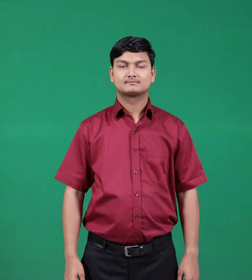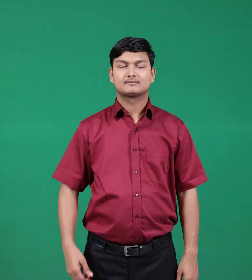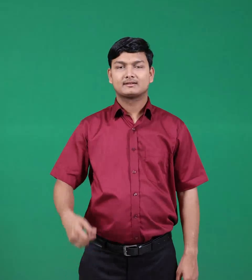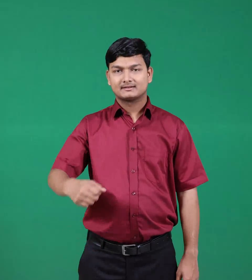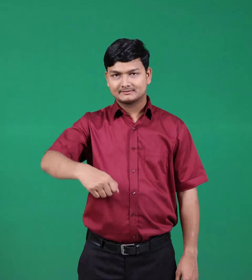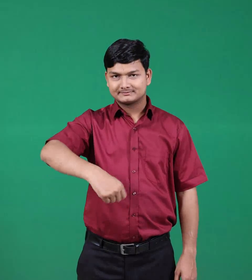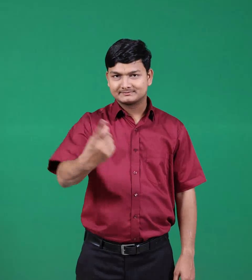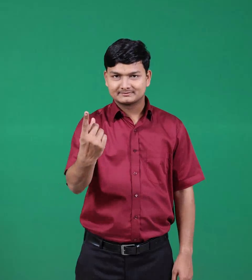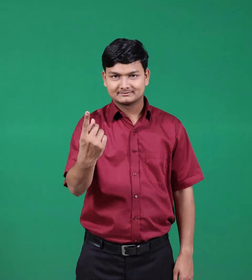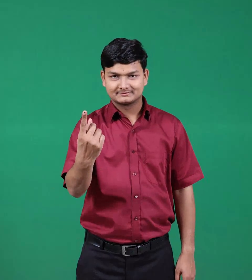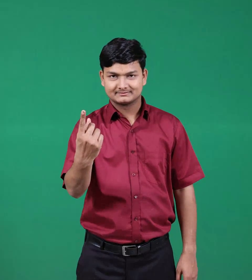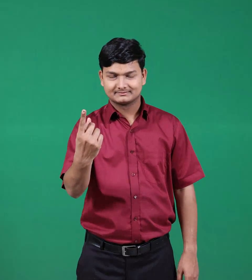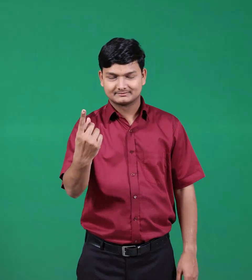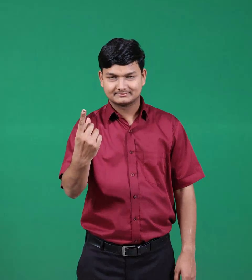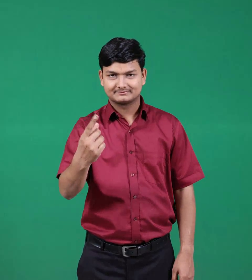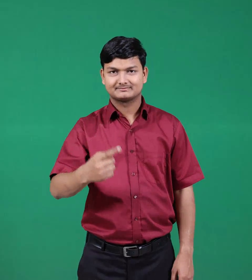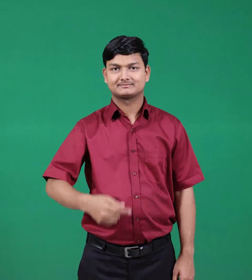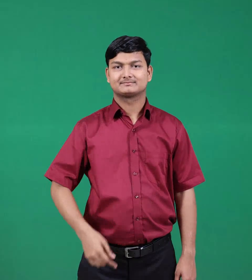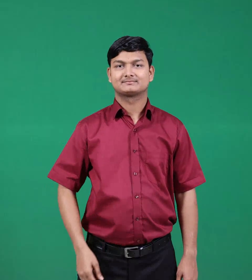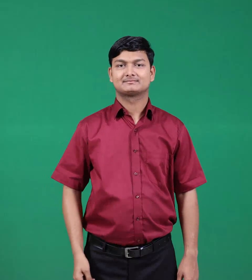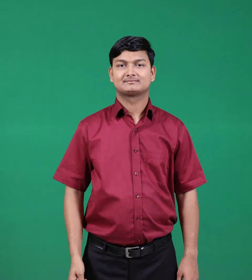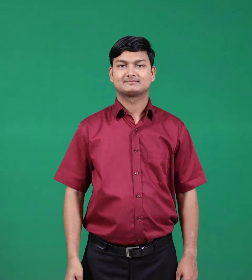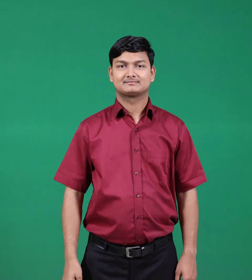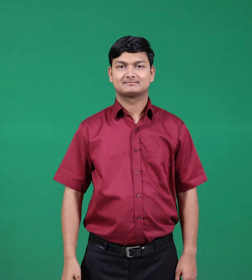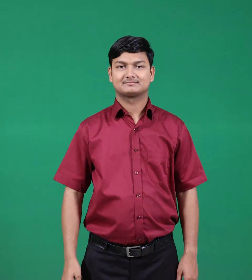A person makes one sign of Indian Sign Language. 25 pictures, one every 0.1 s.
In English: knife
